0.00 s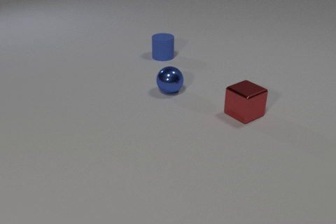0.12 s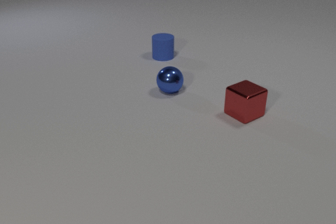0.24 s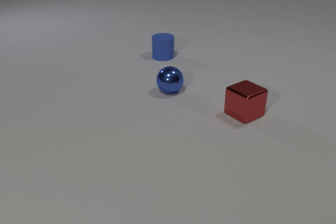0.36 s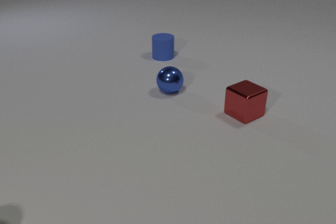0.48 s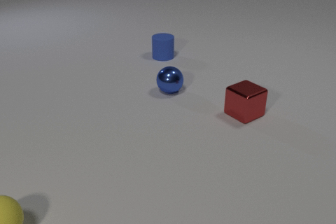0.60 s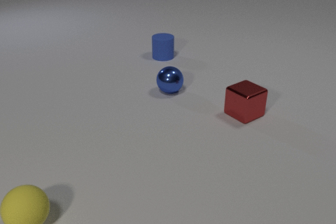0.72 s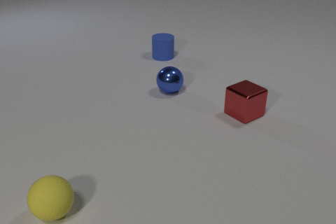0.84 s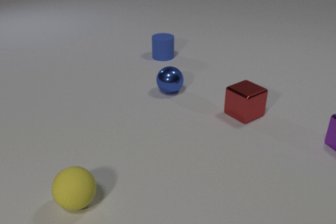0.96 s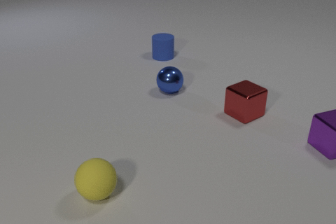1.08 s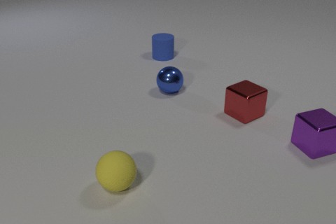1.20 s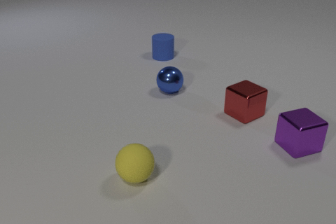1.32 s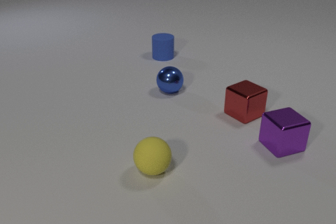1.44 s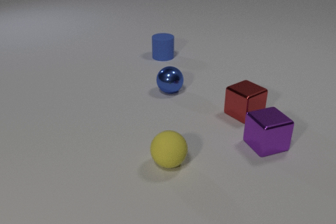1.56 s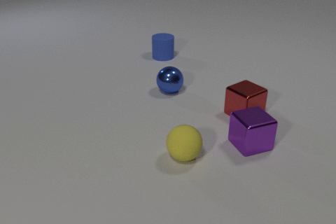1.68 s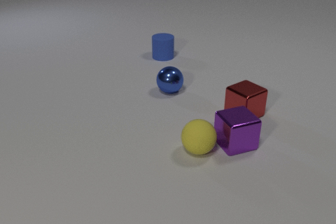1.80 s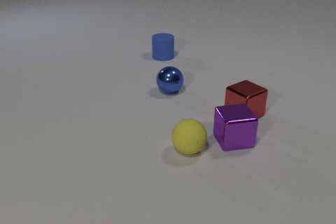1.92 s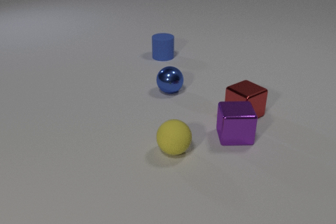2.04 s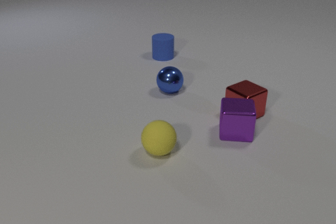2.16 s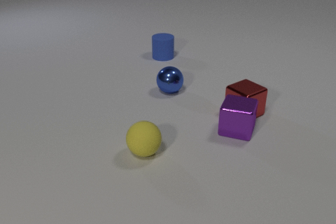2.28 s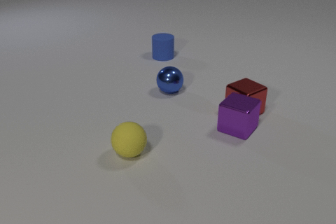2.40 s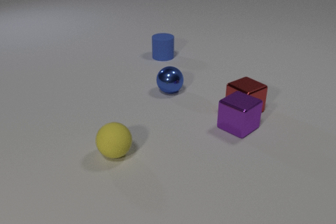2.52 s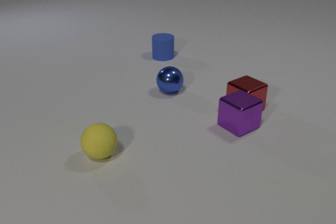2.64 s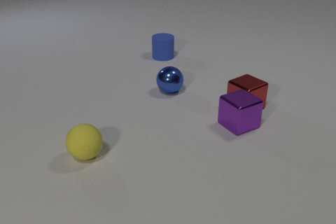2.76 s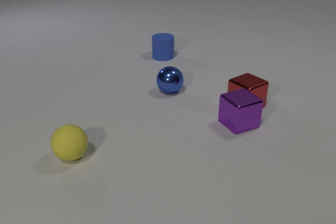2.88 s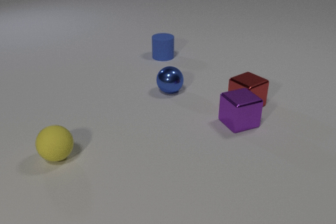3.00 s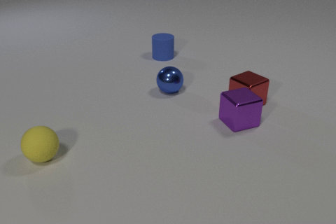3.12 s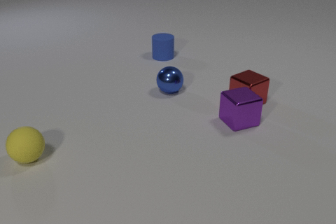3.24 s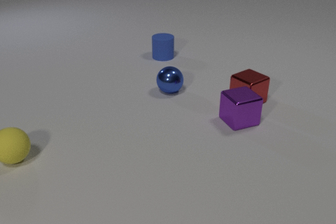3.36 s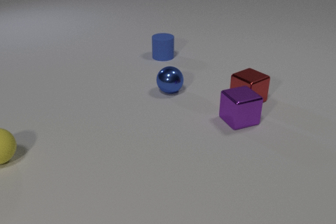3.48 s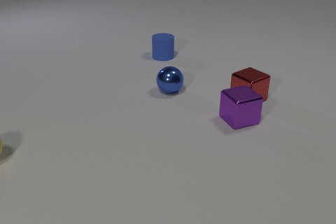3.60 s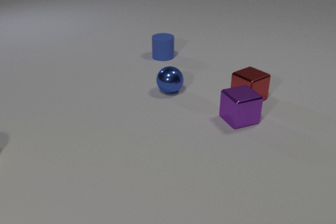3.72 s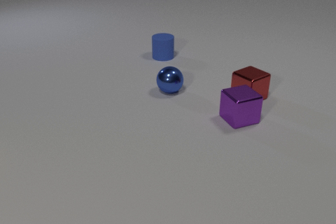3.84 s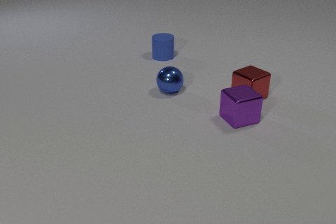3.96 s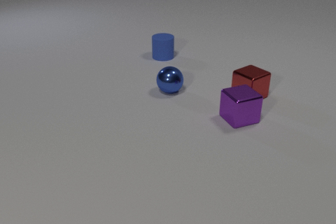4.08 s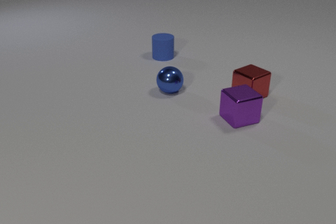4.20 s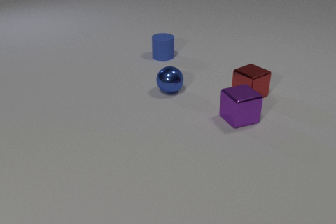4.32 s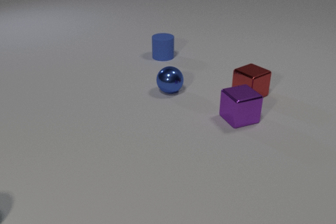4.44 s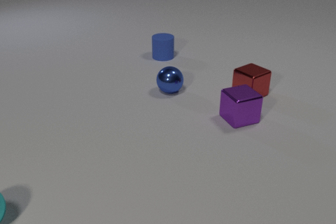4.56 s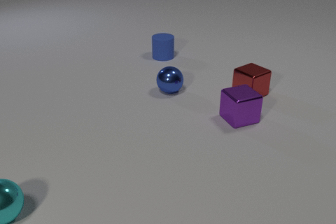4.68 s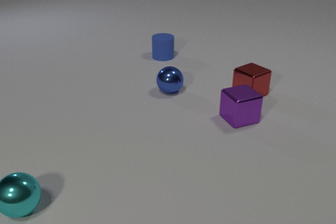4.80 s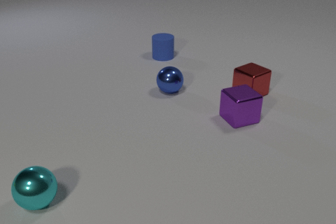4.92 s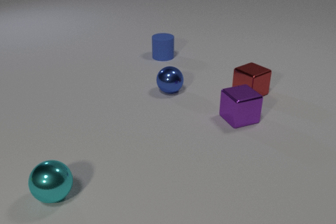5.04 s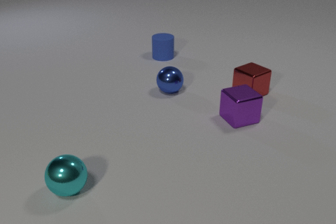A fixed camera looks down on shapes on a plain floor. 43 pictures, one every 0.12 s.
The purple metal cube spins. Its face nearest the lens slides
to the left.
The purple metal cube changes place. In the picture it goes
to the left.
0.00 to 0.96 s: The purple metal cube comes in at the right edge, slides to the left and toward the camera. The yellow rubber sphere comes in at the left edge, rolls to the right.
0.96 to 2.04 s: The purple metal cube slides to the left, spins so that its near face slides to the left, clockwise seen from above. The yellow rubber sphere rolls to the right and away from the camera. The purple metal cube and the yellow rubber sphere collide. The purple metal cube and the red metal cube collide.
2.04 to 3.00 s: The purple metal cube slides away from the camera, spins clockwise seen from above by about 60 degrees, its near face sliding to the left. The yellow rubber sphere rolls to the left. The red metal cube slides away from the camera.
3.00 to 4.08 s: The purple metal cube slides away from the camera. The yellow rubber sphere rolls to the left, leaves at the left edge. The red metal cube slides away from the camera.
4.08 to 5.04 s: The cyan metal sphere comes in at the left edge, rolls to the right.
How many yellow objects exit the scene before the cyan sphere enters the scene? 1.
What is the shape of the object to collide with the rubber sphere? cube.
What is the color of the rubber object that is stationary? blue.
